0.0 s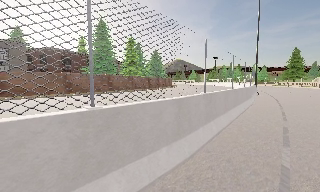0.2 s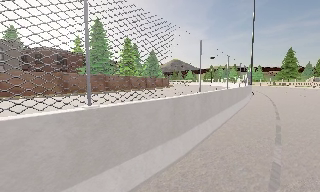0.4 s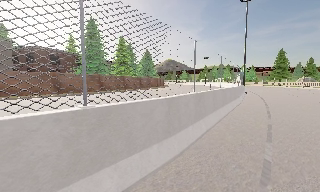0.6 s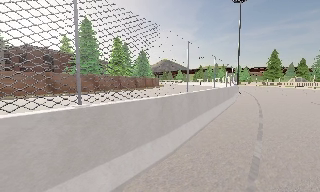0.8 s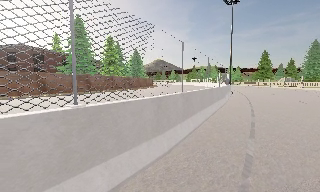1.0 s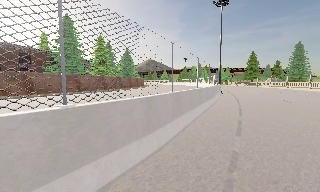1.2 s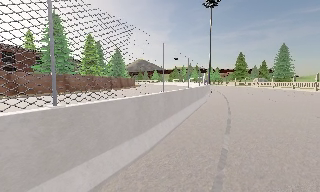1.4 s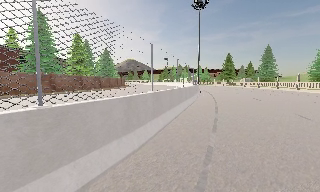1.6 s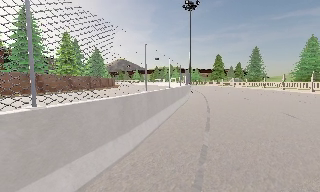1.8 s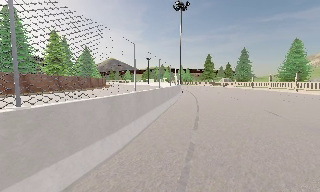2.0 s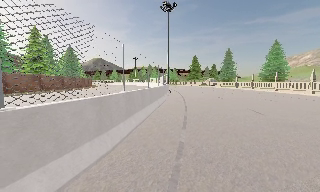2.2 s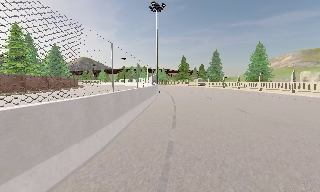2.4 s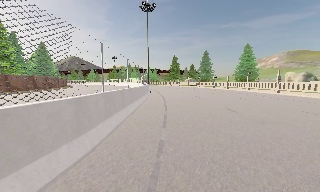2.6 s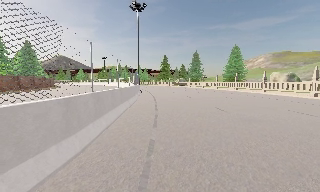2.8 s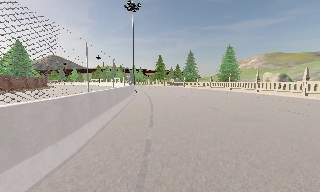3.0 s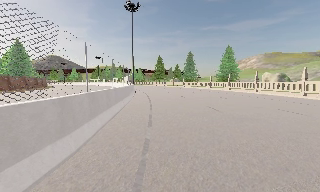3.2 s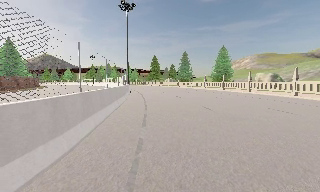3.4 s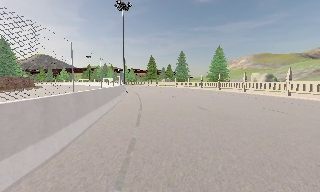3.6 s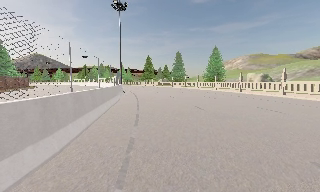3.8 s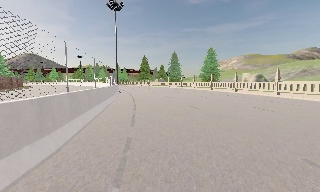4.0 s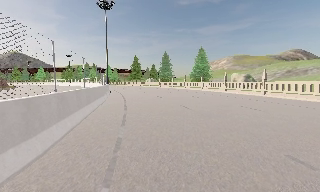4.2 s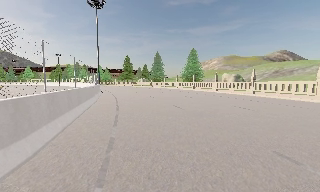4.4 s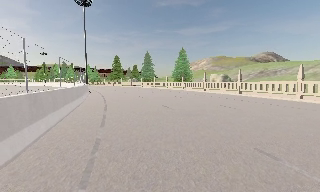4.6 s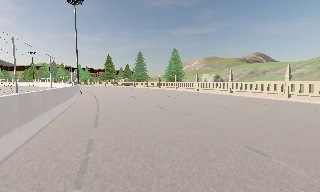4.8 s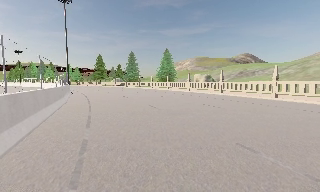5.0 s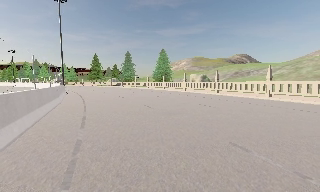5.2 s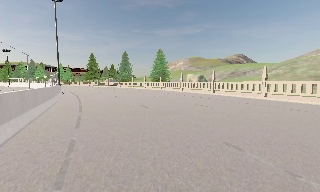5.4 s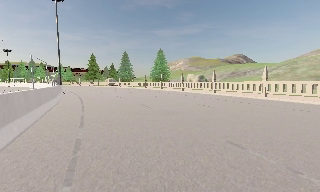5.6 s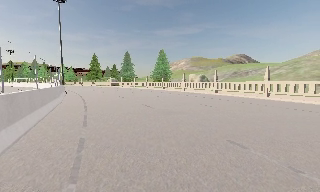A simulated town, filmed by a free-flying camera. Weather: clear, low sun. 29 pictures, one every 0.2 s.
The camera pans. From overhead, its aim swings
clockwise.
The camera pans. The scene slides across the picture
to the left.
0.0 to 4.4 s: The camera swings to its right by about 55 degrees, and the scene slides to the left. It travels backward, about 1 m.
4.4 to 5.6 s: The camera shifts only a little, or ends up much as it began.
The film runs backward here.
